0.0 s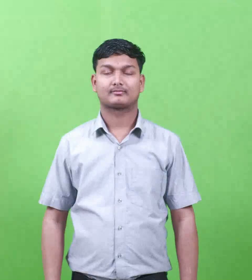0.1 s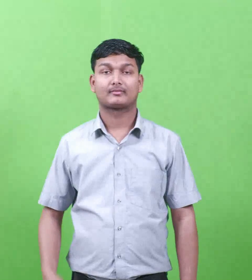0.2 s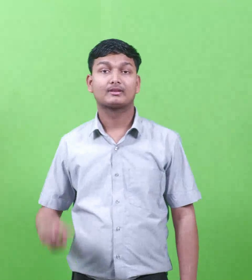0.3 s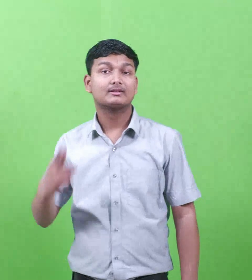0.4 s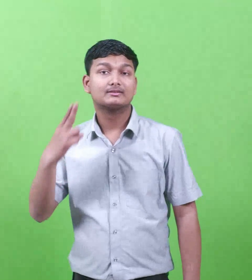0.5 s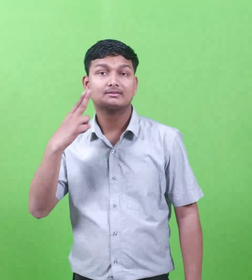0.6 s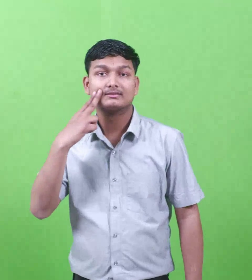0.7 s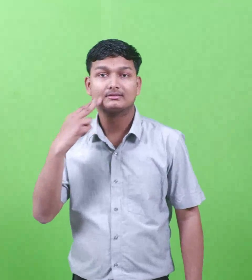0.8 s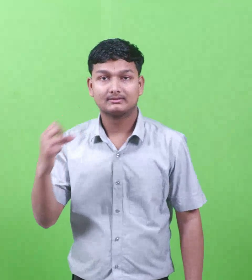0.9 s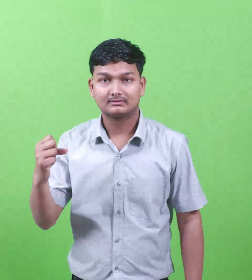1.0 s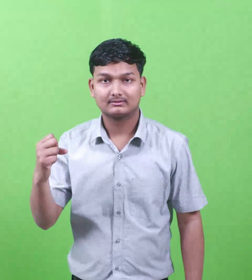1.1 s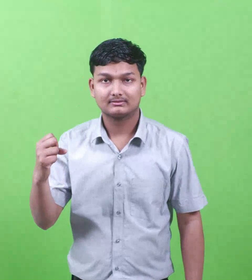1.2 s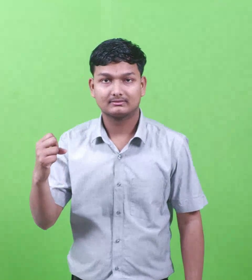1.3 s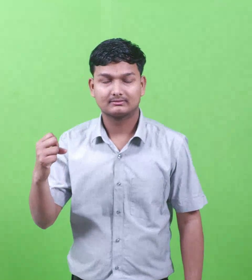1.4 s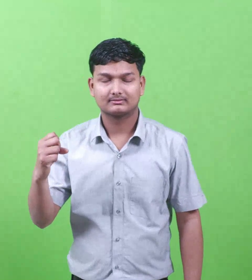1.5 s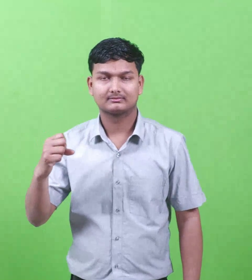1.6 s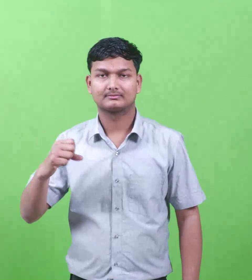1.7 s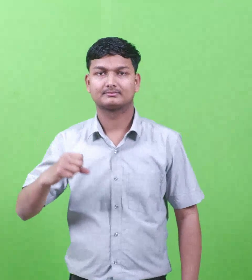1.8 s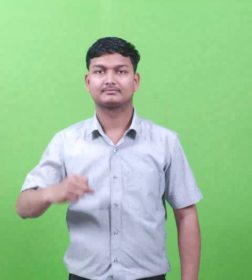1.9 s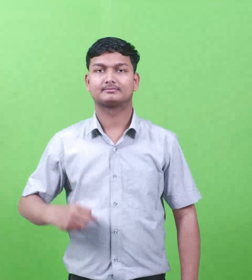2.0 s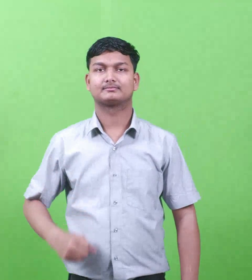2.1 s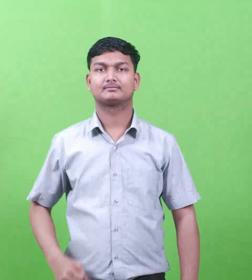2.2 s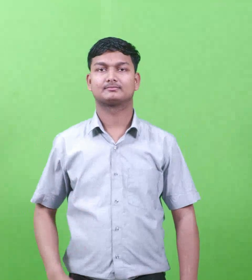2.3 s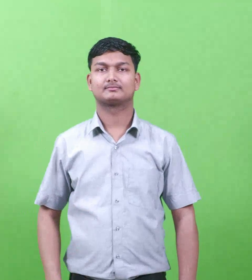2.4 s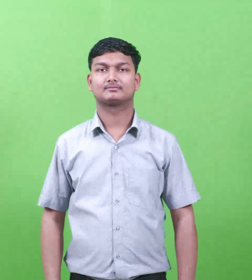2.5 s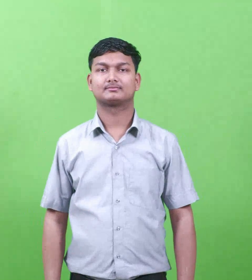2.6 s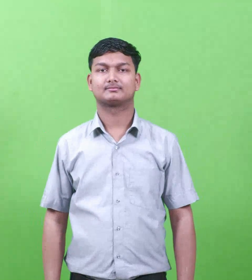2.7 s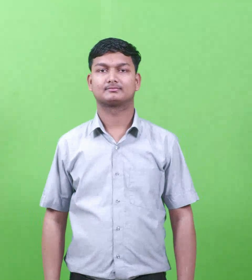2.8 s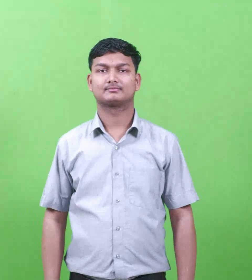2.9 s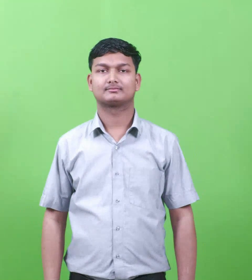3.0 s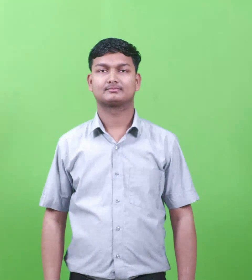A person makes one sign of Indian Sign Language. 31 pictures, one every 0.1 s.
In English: naomi
